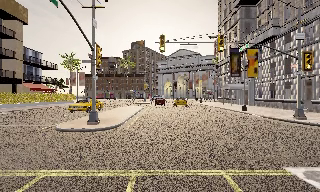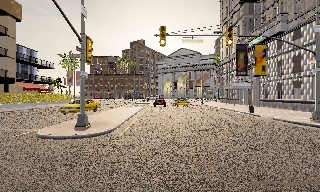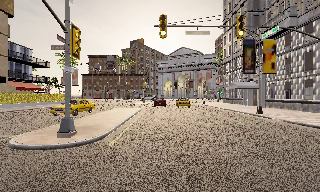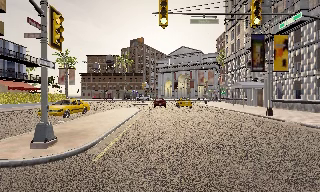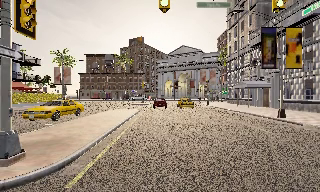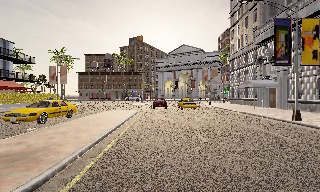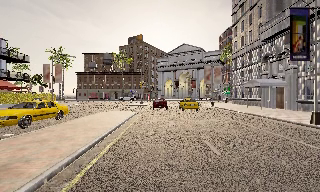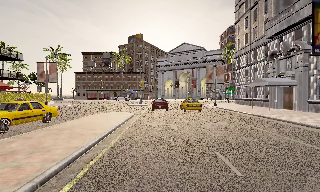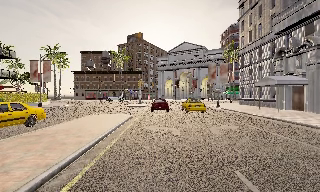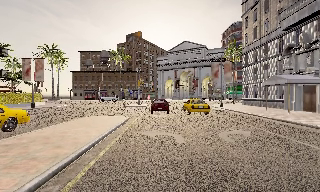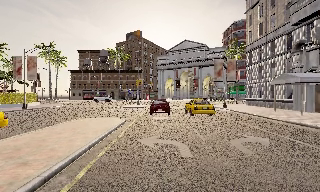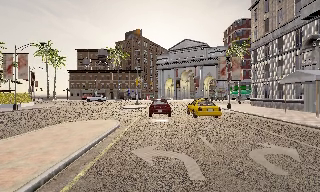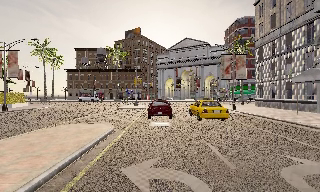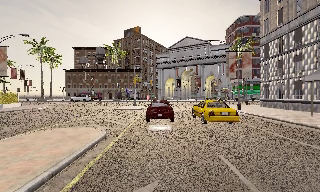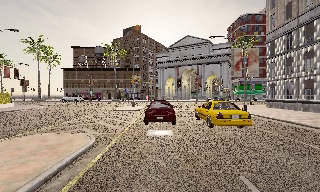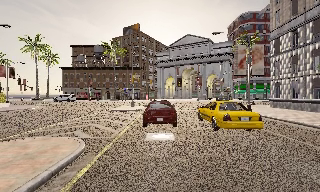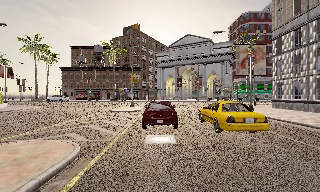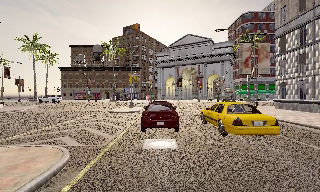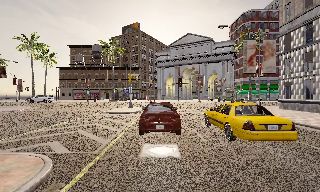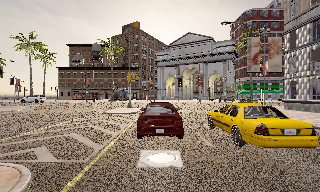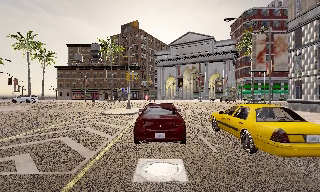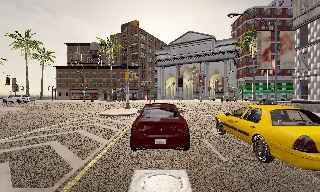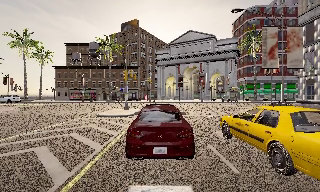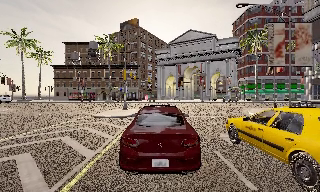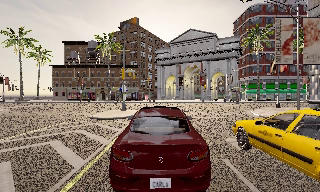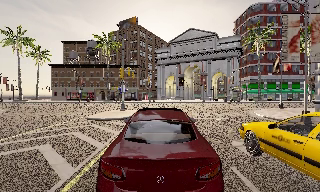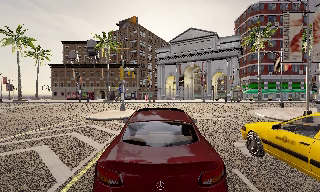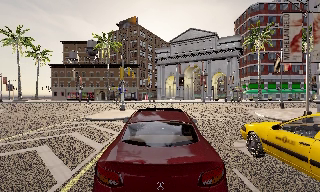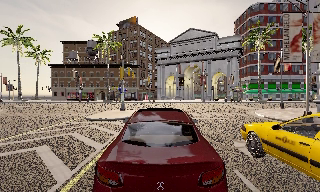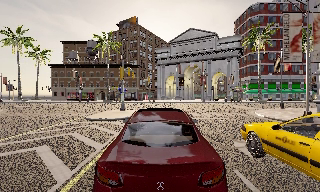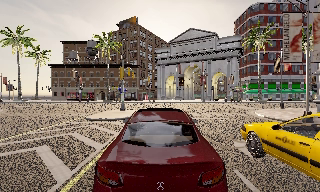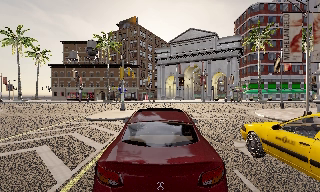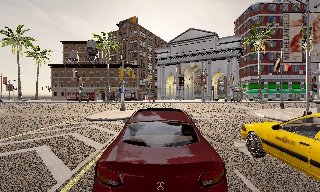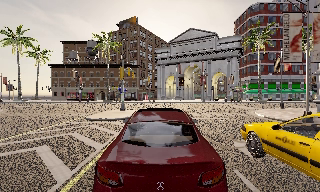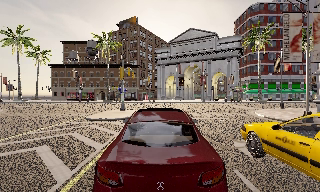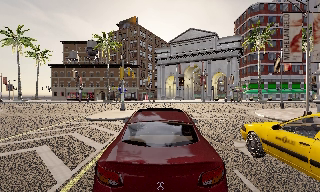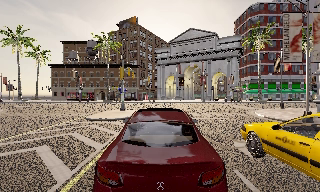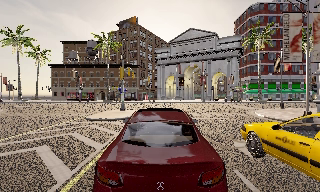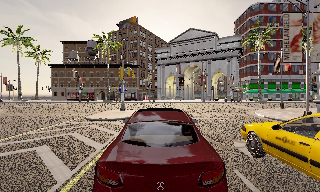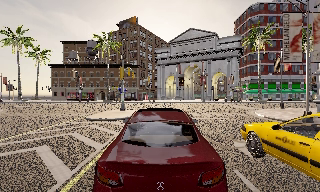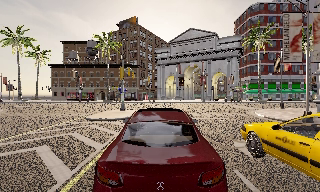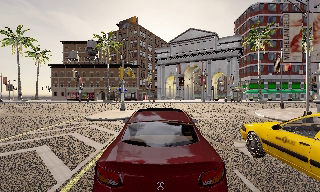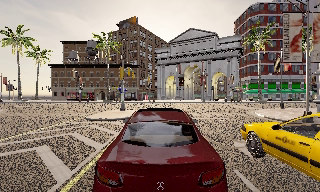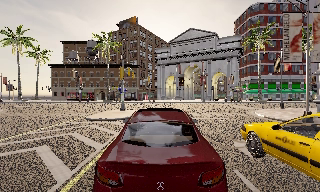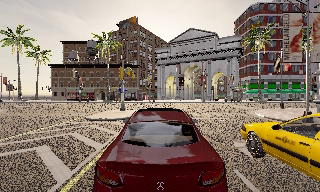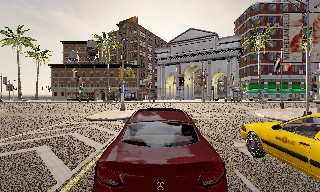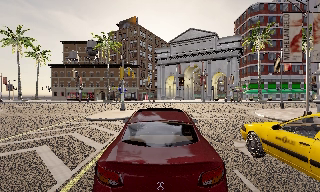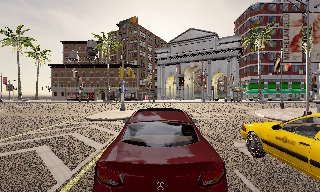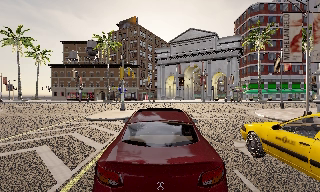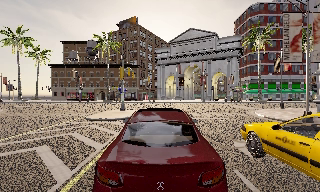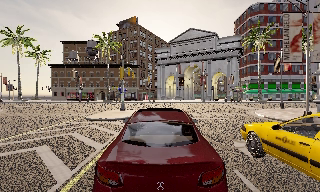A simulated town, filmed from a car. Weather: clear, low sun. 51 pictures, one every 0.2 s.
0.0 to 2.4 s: The camera travels forward, about 15 m, so what stands in front looms larger.
2.4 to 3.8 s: The camera travels forward, about 6 m, so what stands in front looms larger. It loses speed.
3.8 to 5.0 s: The camera travels forward, about 4 m, so what stands in front looms larger.
5.0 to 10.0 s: The camera keeps its place and its aim.
The film runs forward here.
